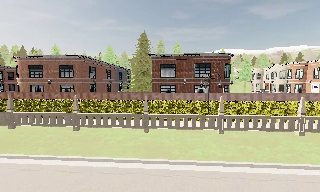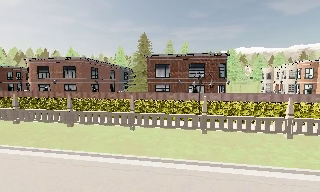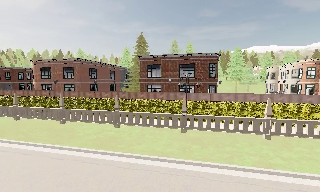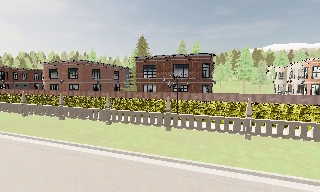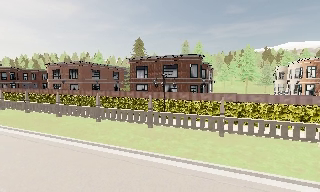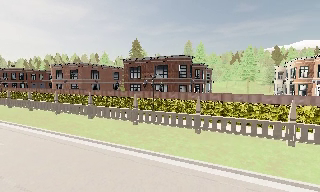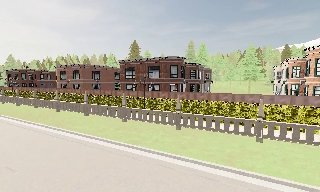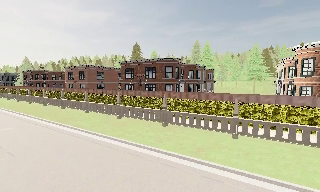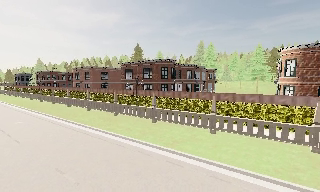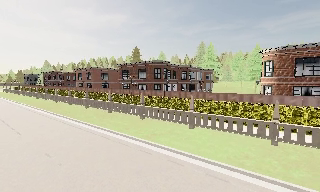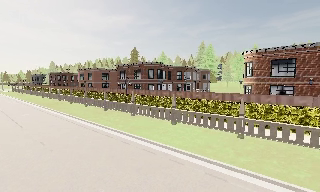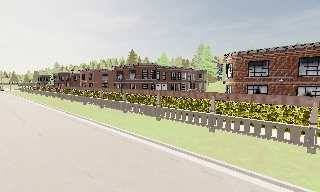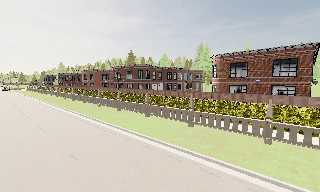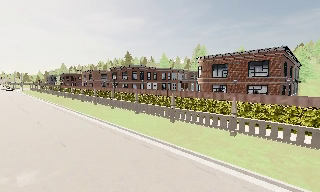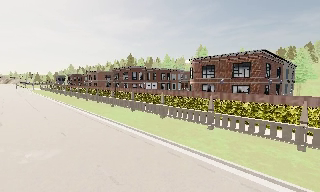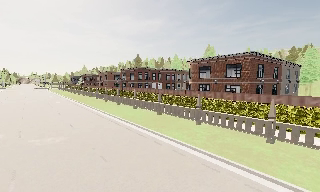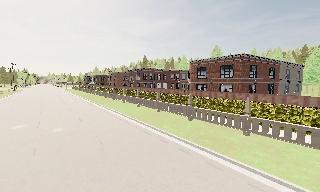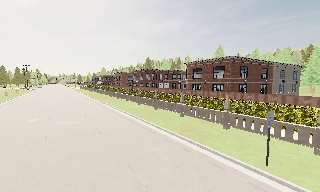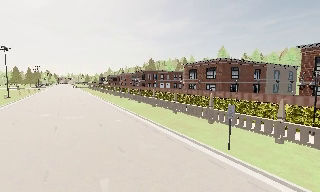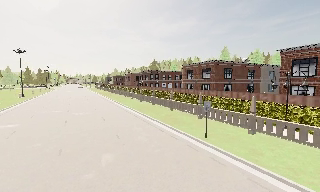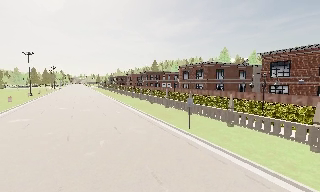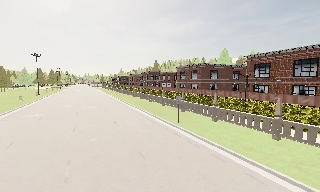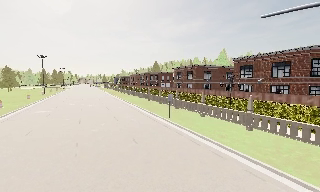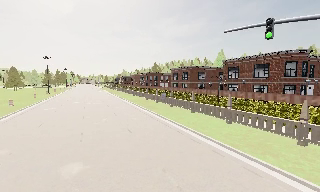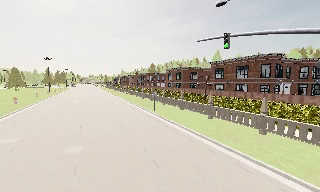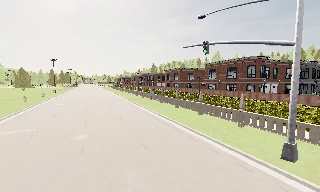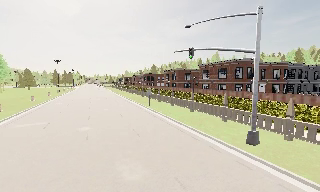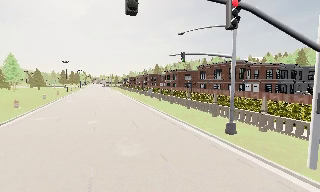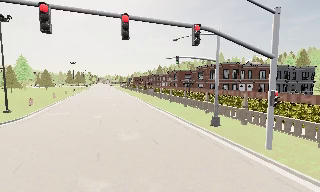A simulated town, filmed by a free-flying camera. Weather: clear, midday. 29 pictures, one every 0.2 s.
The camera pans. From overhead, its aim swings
counterclockwise.
0.0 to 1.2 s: The camera pans to its left, which is counterclockwise from overhead, by about 25 degrees. It travels to its right, about 14 m, so close, fixed things drift to the left.
1.2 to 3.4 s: The camera pans to its left, which is counterclockwise from overhead, by about 30 degrees. It travels to its right and backward, about 25 m, so close, fixed things drift to the left.
3.4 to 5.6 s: The camera pans to its left, which is counterclockwise from overhead, by about 15 degrees. It travels backward and to its right, about 25 m, so what stands in front gets smaller.
The film runs backward here.
